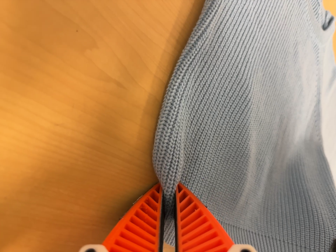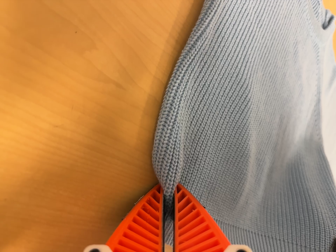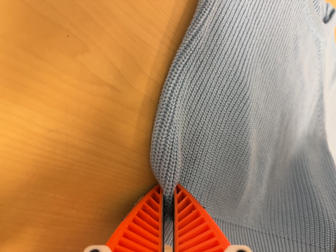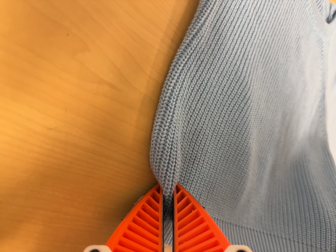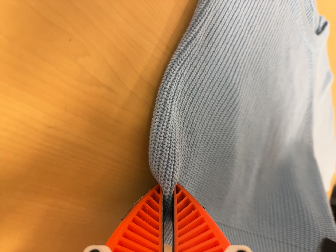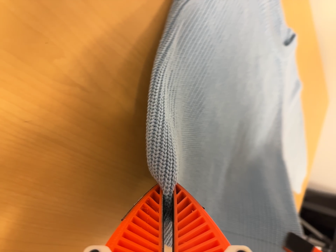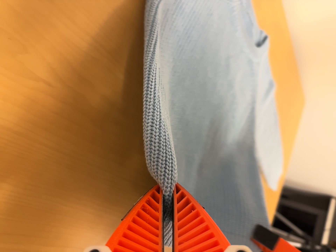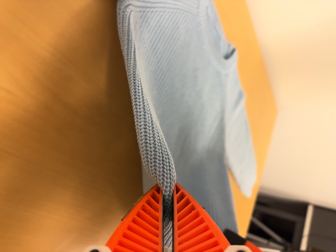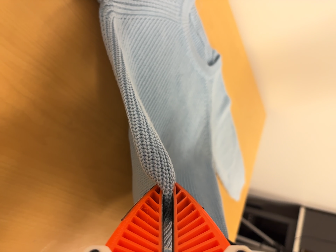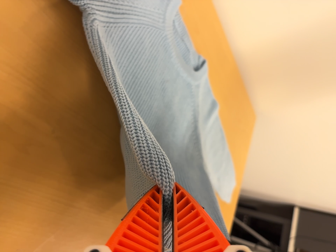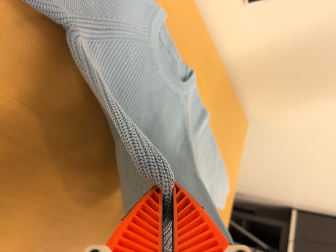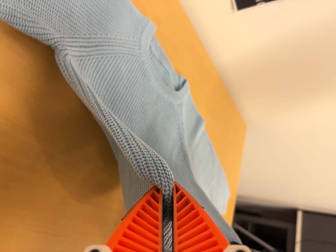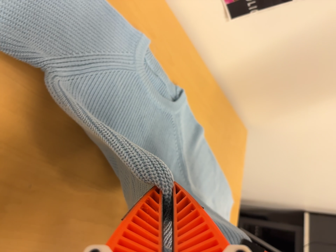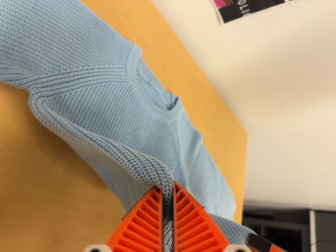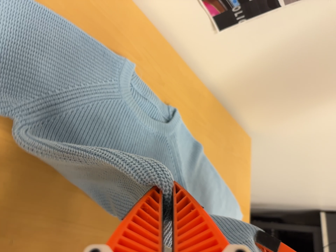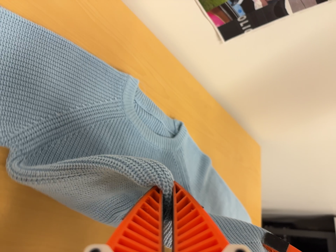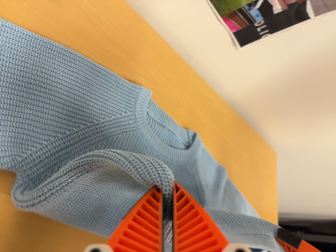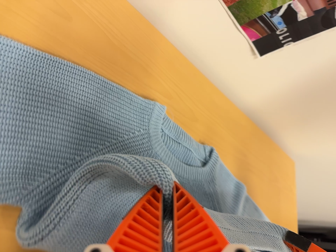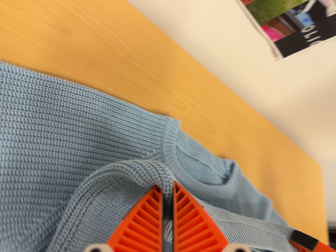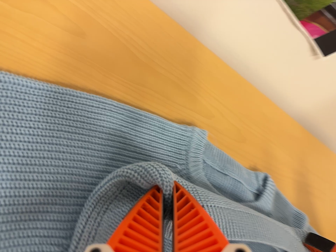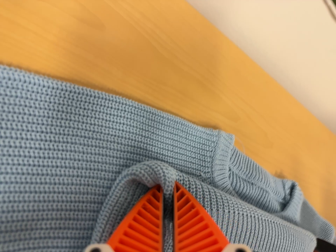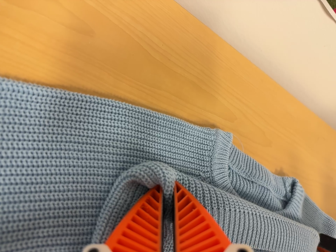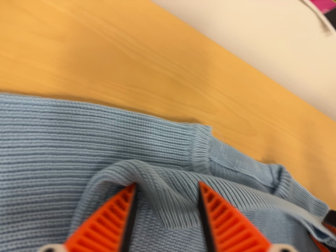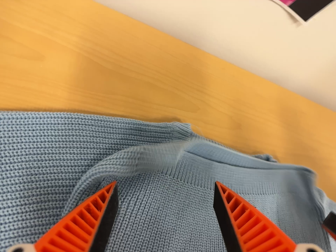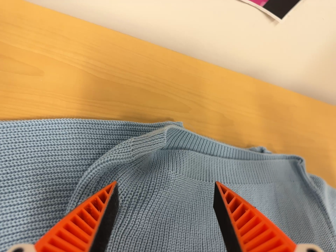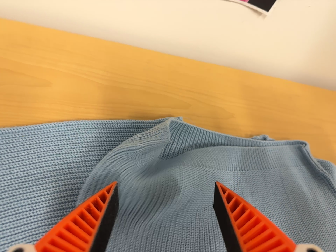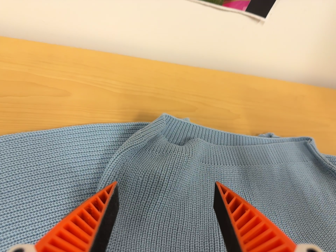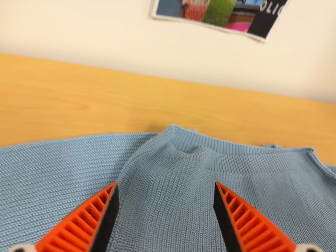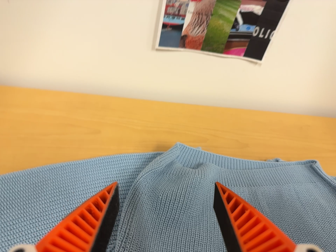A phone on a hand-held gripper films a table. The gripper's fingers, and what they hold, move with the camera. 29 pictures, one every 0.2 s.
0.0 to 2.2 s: The scene slides to the left, as the camera pans about 15 degrees to its right. It travels to its right and backward, about 14 cm, so close, fixed things drift to the left.
2.2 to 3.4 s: The camera travels toward the top of its view and forward, about 14 cm, so close, fixed things drift downward. It rolls about its line of sight by about 10 degrees, and the scene rotates counterclockwise.
3.4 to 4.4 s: The scene slides to the right, as the camera pans about 10 degrees to its left. It travels forward and toward the top of its view, about 10 cm, so what stands in front looms larger.
4.4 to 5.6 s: The camera pans to its left by about 15 degrees. It travels backward, toward the bottom of its view and to its right, about 18 cm, so what stands in front gets smaller. Its aim tips toward the top of its view by about 25 degrees. It rolls about its line of sight by about 20 degrees, and the scene rotates counterclockwise.
The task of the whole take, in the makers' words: fold up.
The film runs forward here.
